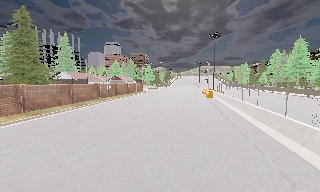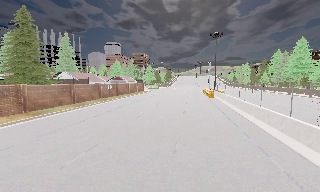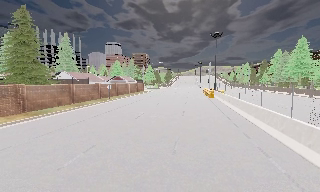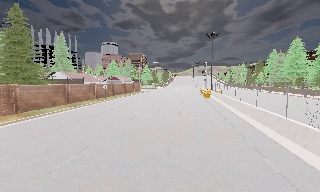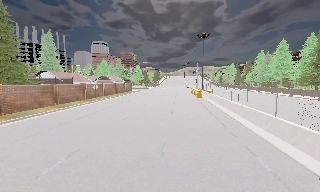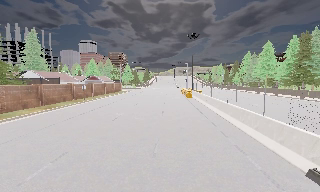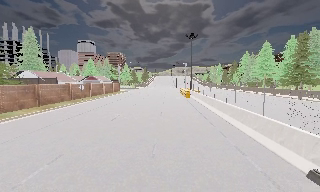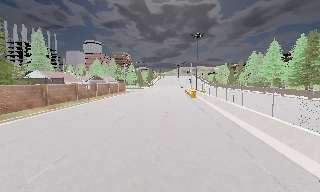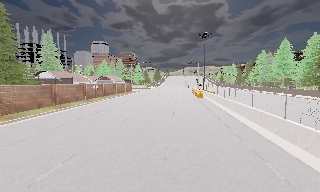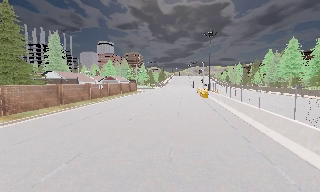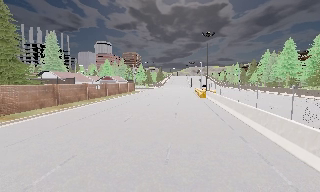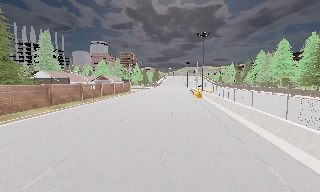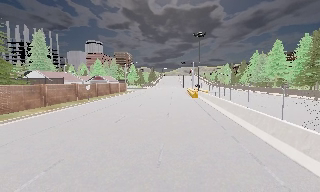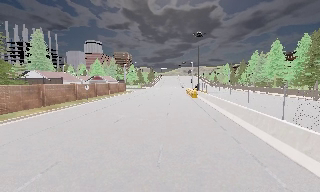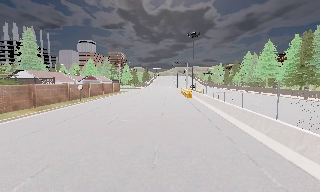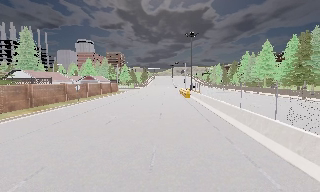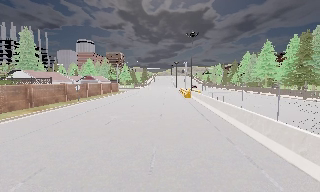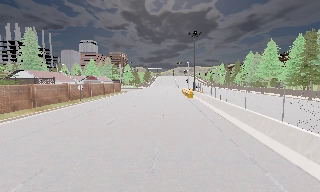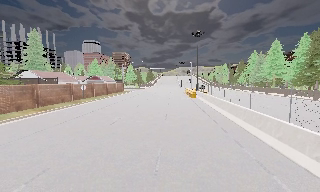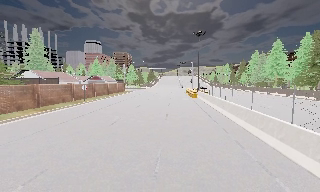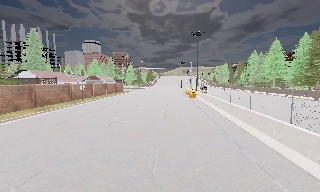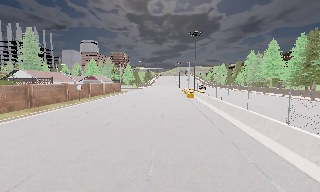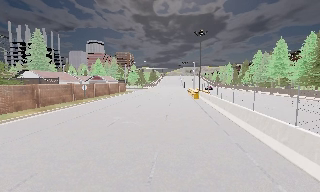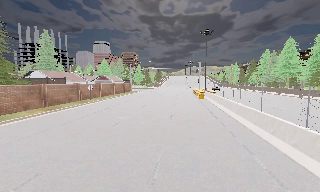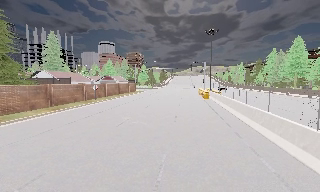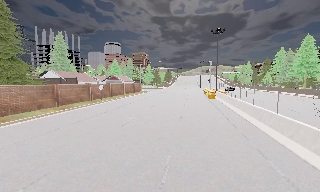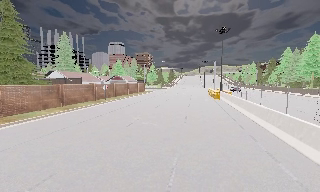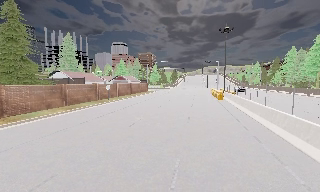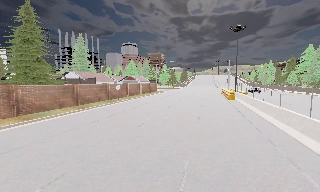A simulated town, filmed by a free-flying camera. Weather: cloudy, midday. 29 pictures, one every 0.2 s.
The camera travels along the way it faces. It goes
forward.
0.0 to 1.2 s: The camera travels forward, about 0.5 m, so what stands in front looms larger.
1.2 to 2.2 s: The camera shifts only a little, or ends up much as it began.
2.2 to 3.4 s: The camera travels forward, about 0.5 m, so what stands in front looms larger.
3.4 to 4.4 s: The camera shifts only a little, or ends up much as it began.
4.4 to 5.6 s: The camera pans to its left, which is counterclockwise from overhead, by about 10 degrees. It travels forward, about 0.5 m, so what stands in front looms larger.
The film runs backward here.
